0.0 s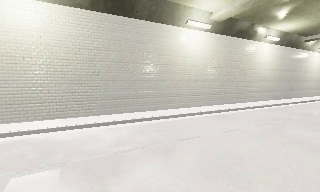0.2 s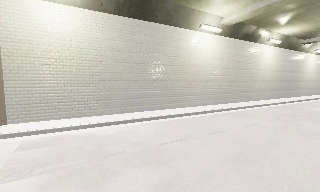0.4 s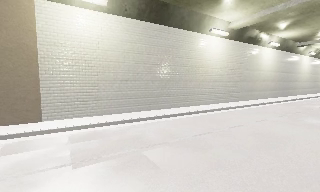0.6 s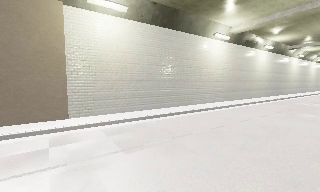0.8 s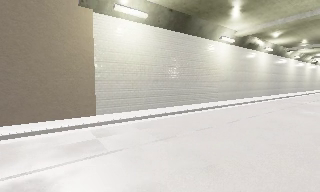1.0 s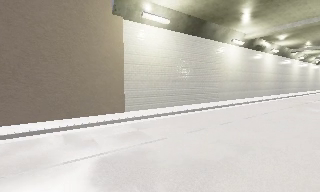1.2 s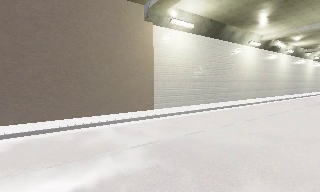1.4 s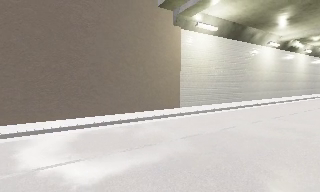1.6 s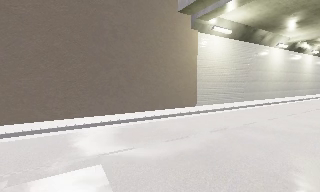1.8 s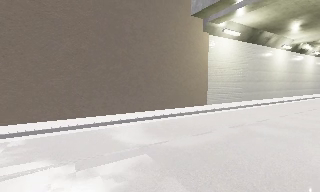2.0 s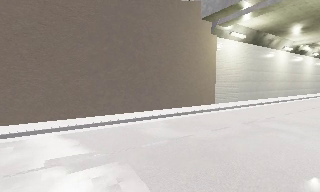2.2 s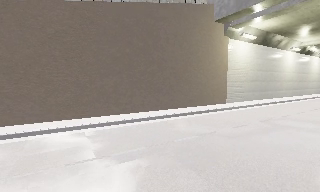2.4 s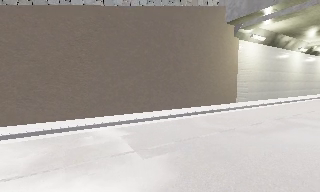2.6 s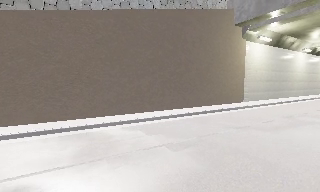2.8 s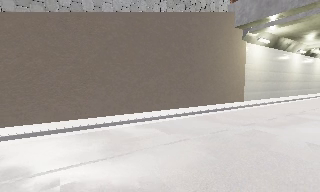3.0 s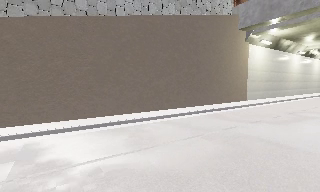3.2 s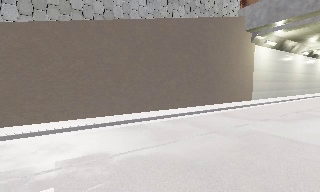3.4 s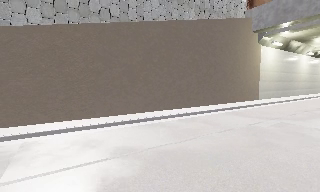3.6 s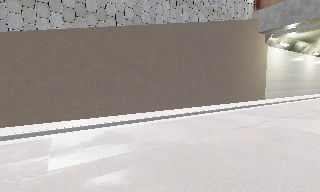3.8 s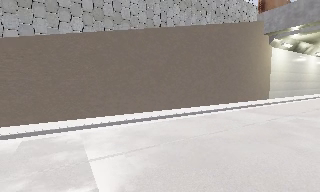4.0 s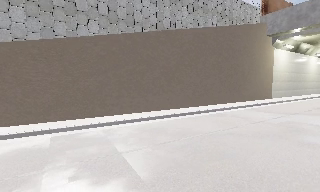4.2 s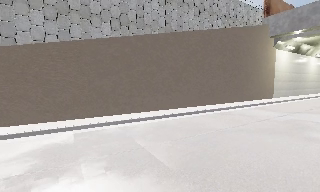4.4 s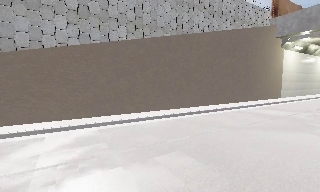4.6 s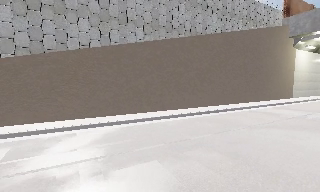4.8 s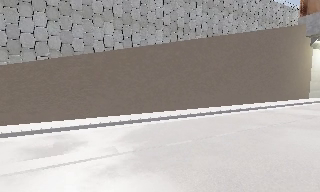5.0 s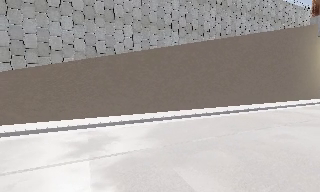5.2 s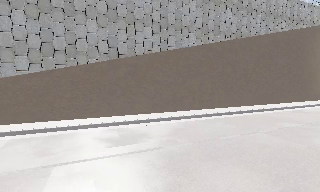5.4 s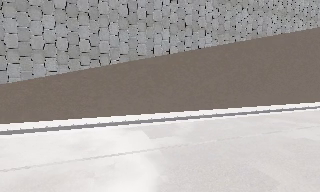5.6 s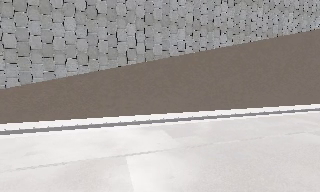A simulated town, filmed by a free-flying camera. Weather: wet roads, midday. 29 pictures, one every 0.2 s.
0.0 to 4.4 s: The camera travels to its left and backward, about 25 m, so close, fixed things drift to the right. It loses speed.
4.4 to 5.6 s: The scene slides to the right, as the camera pans about 10 degrees to its left. It travels to its left and backward, about 4.5 m, so close, fixed things drift to the right.
The film runs forward here.
